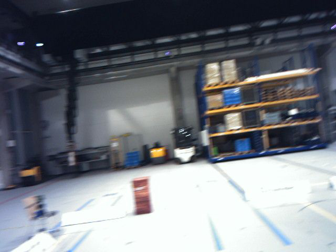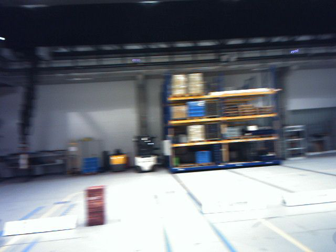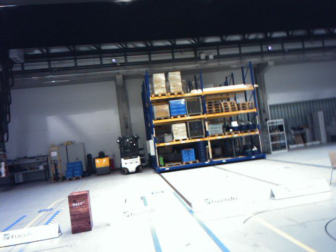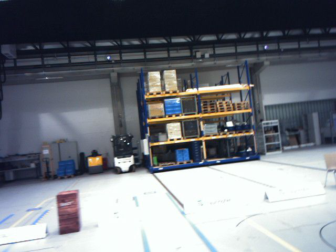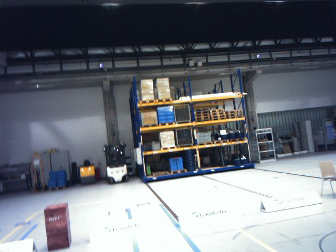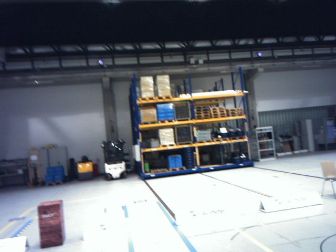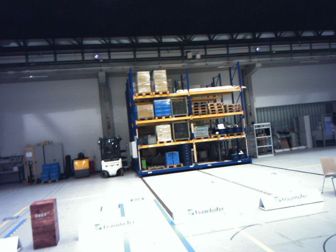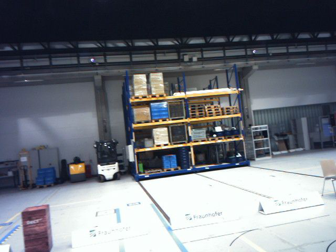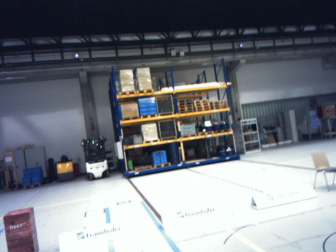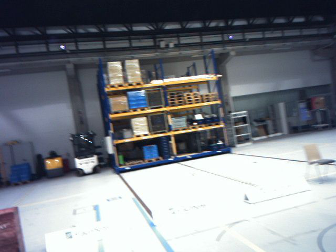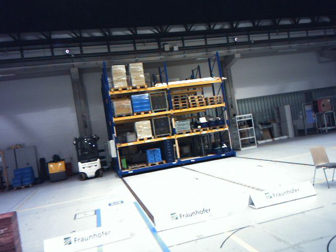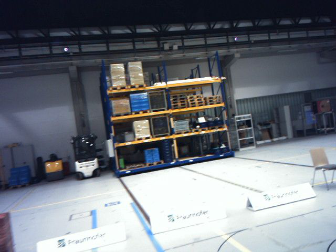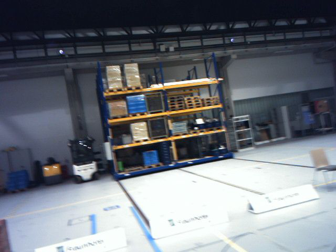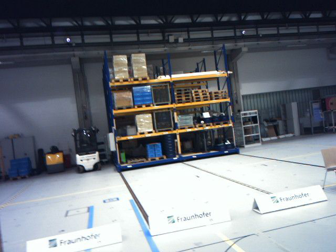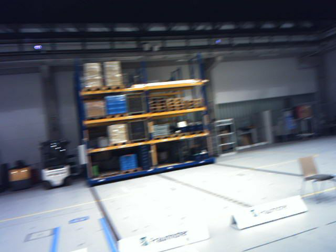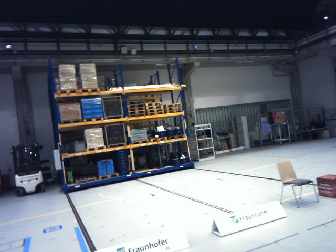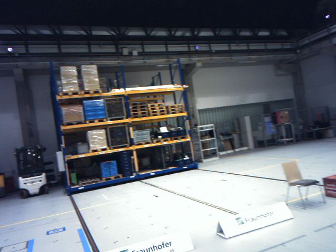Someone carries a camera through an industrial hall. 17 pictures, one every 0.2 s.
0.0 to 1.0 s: The camera pans to its right, which is clockwise from overhead, by about 15 degrees. It travels forward, about 0.9 m, so what stands in front looms larger.
1.0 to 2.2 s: The camera travels forward, about 1 m, so what stands in front looms larger.
2.2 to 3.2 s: The camera travels forward, about 1 m, so what stands in front looms larger. It loses speed.
The film runs forward here.
